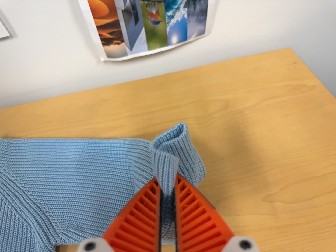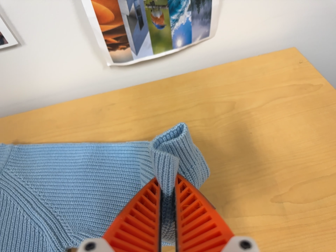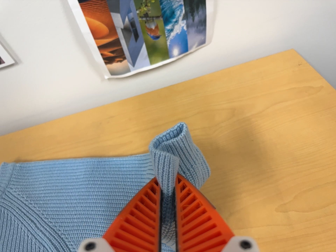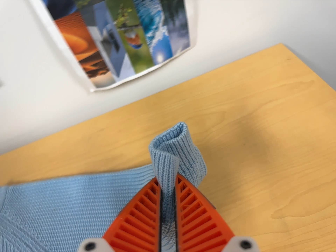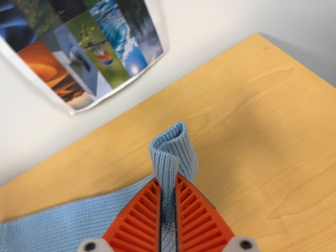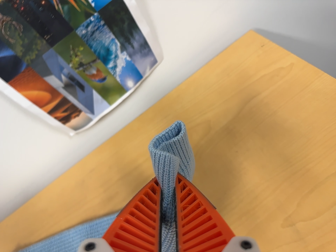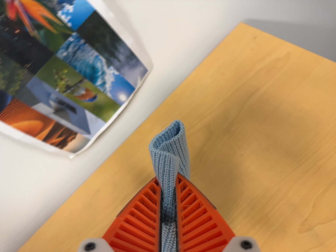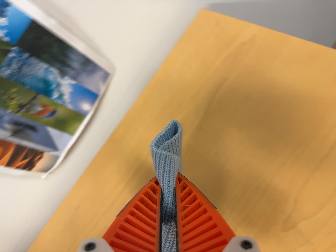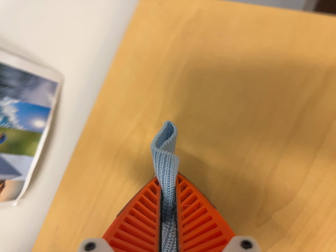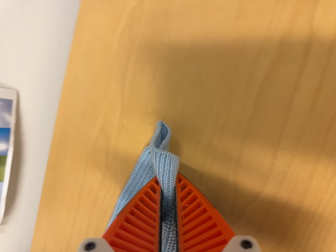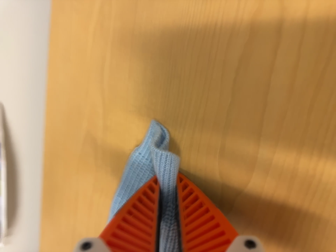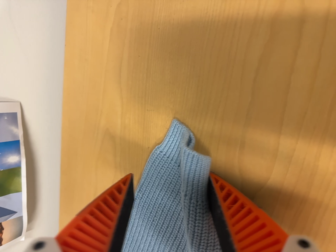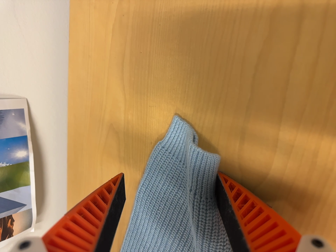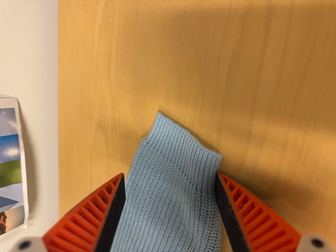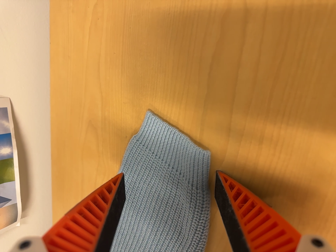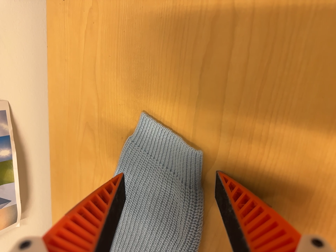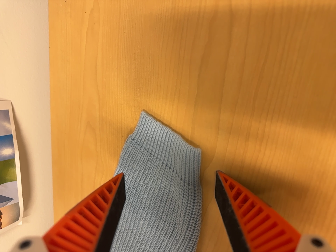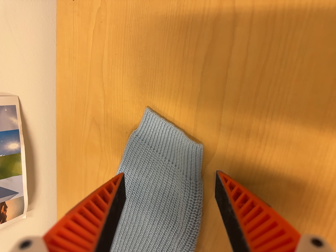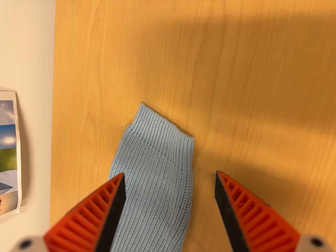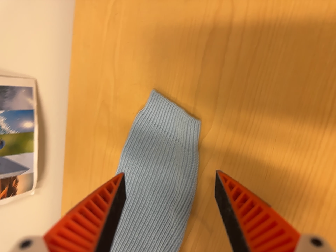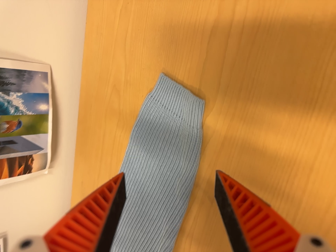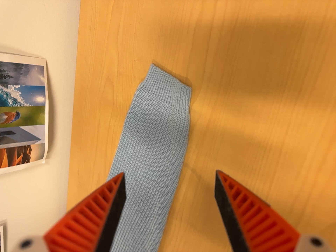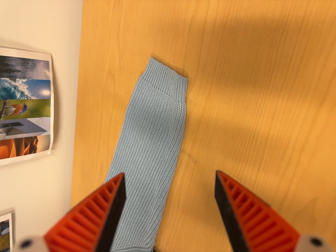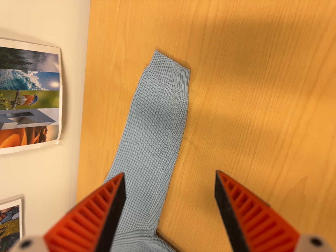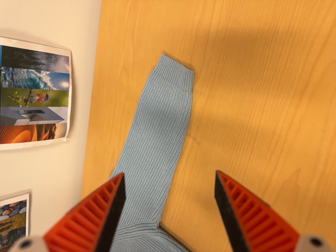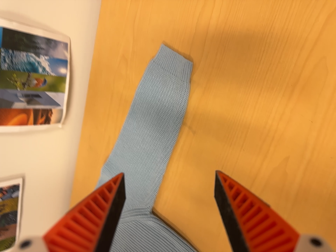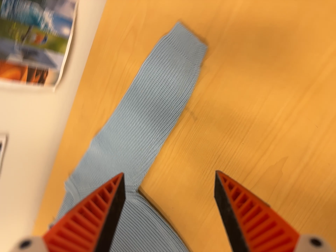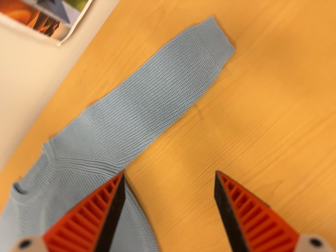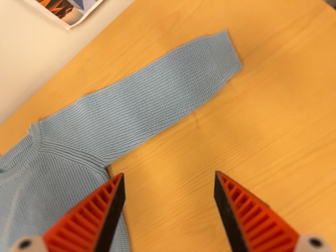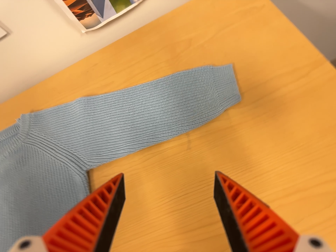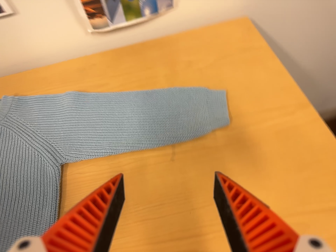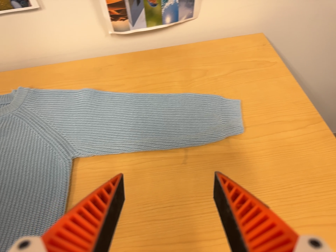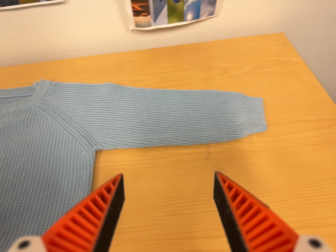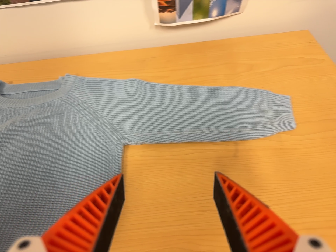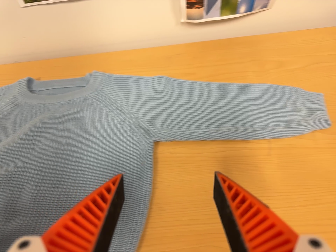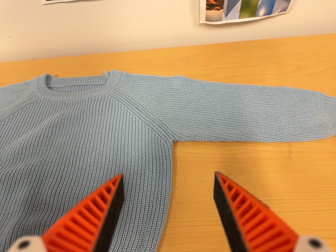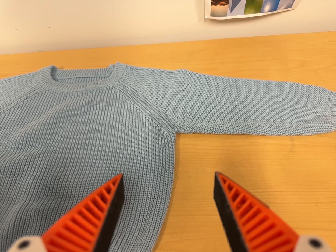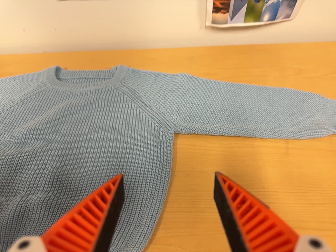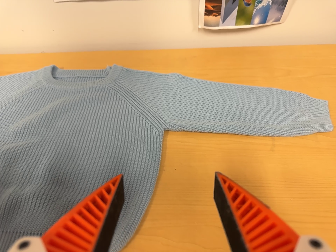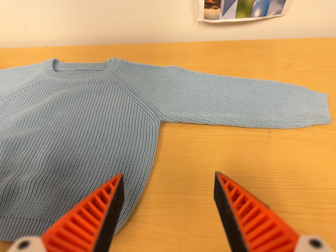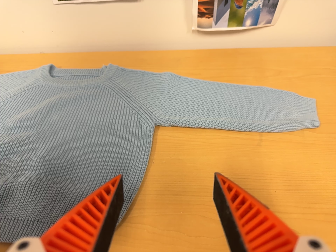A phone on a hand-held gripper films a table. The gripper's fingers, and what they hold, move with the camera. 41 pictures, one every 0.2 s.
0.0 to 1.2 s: The camera travels toward the top of its view, to its right and forward, about 14 cm, so close, fixed things drift downward. It rolls about its line of sight by about 30 degrees, and the scene rotates counterclockwise.
1.2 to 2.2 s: The camera travels to its right and forward, about 18 cm, so close, fixed things drift to the left. Its aim tips toward the bottom of its view by about 10 degrees. It rolls about its line of sight by about 40 degrees, and the scene rotates counterclockwise.
2.2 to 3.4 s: The camera travels backward, about 5 cm, so what stands in front gets smaller.
3.4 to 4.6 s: The camera travels backward and toward the bottom of its view, about 16 cm, so what stands in front gets smaller.
4.6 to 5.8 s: The camera pans to its right by about 15 degrees. It travels to its left and toward the bottom of its view, about 14 cm. It rolls about its line of sight by about 50 degrees, and the scene rotates clockwise.
5.8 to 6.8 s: The camera travels to its left and toward the bottom of its view, about 18 cm, so close, fixed things drift to the right. Its aim tips toward the top of its view by about 10 degrees. It rolls about its line of sight by about 20 degrees, and the scene rotates clockwise.
6.8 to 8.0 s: The camera travels toward the bottom of its view, about 7 cm.
The film runs backward here.
